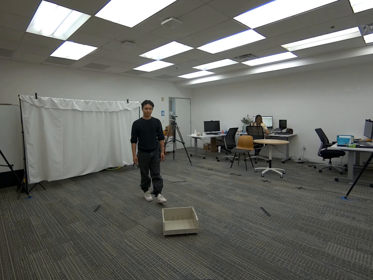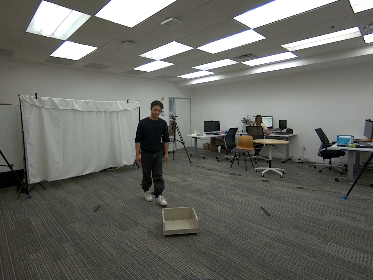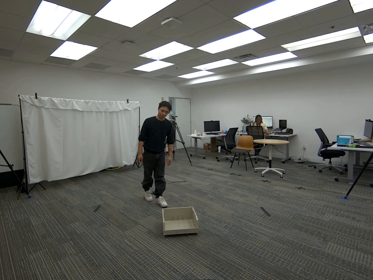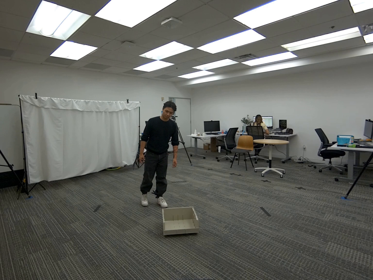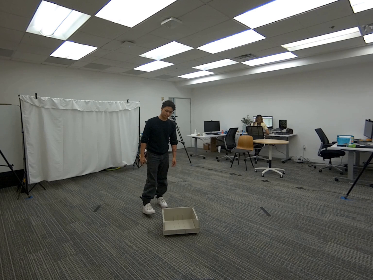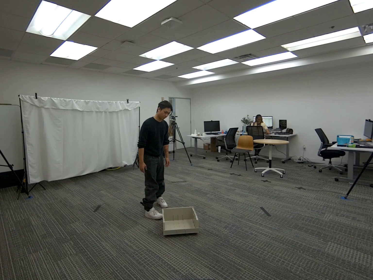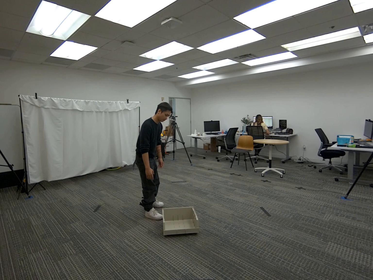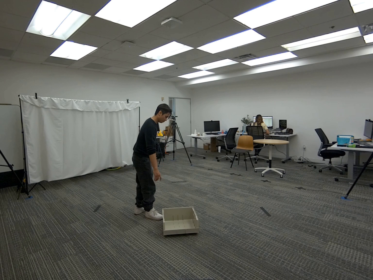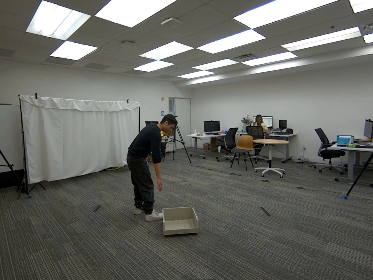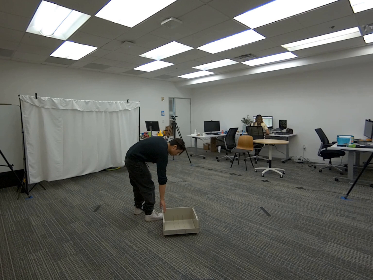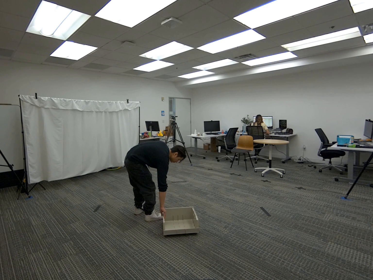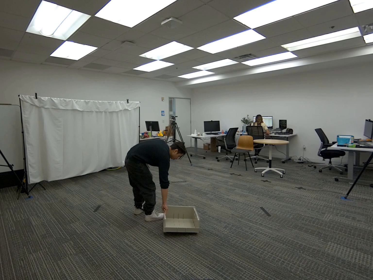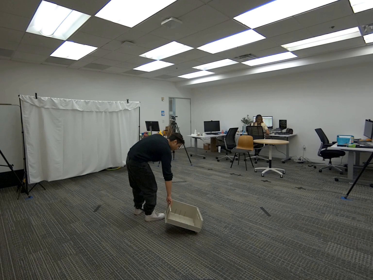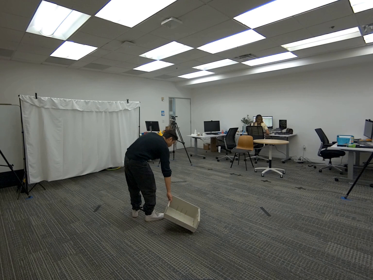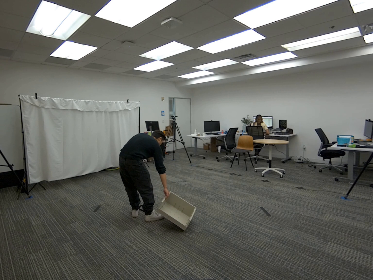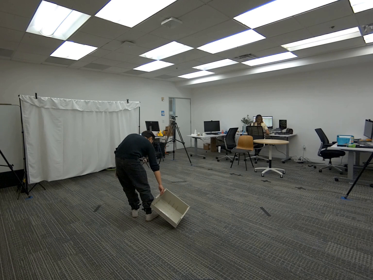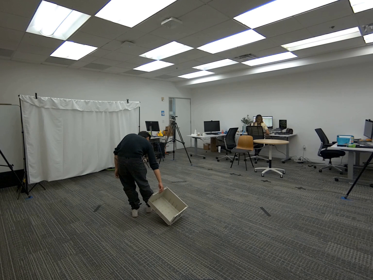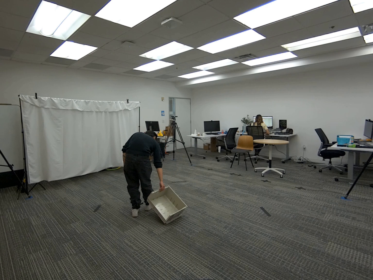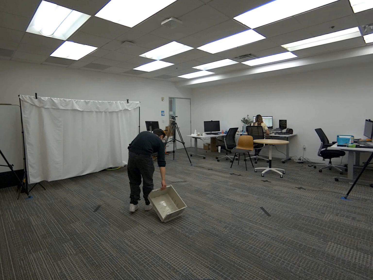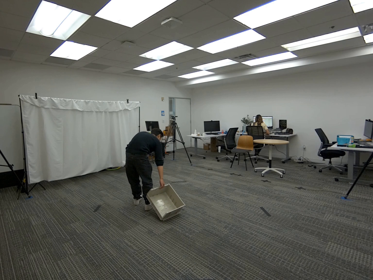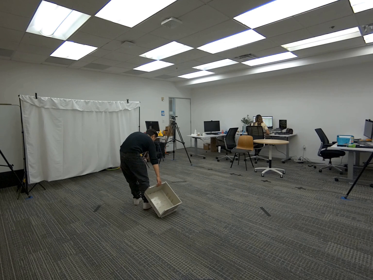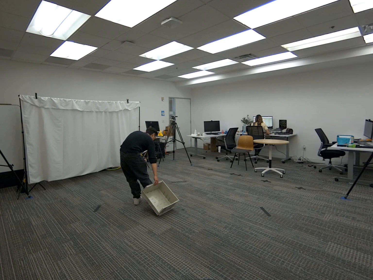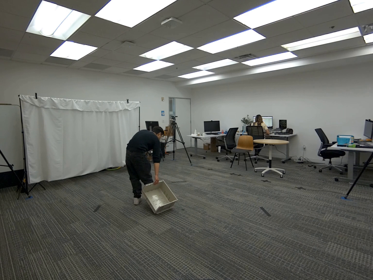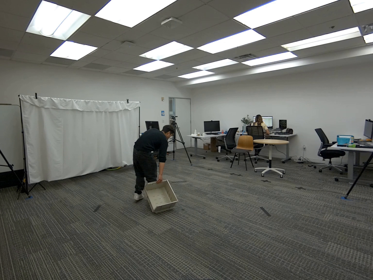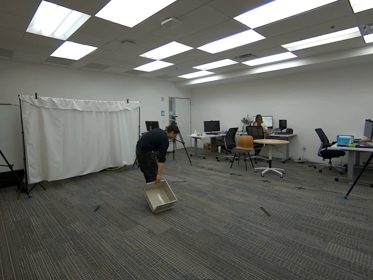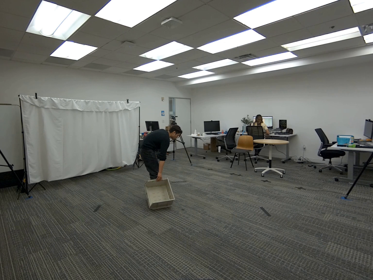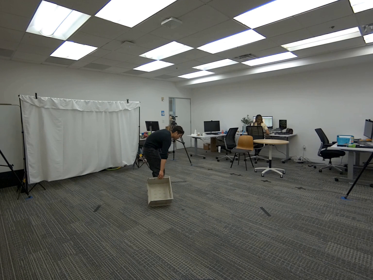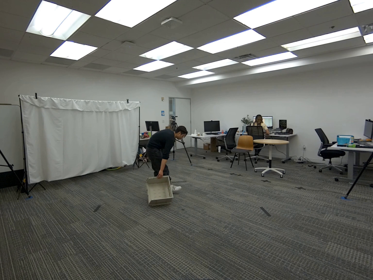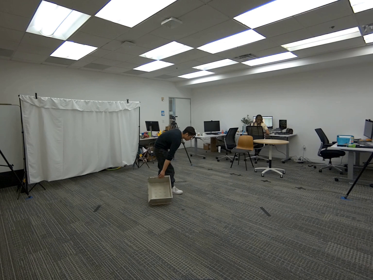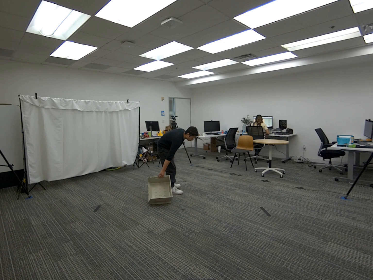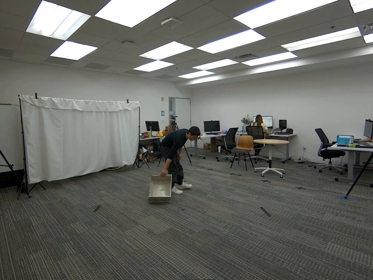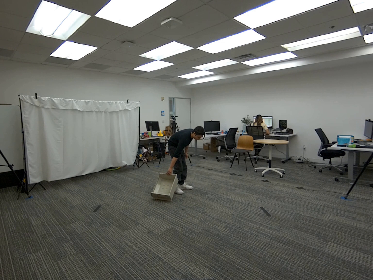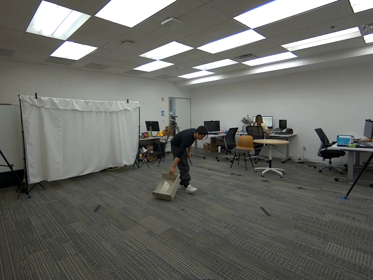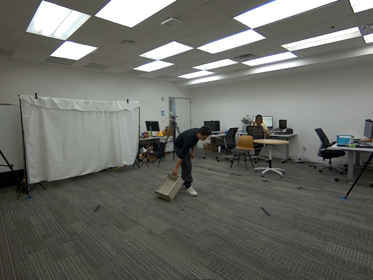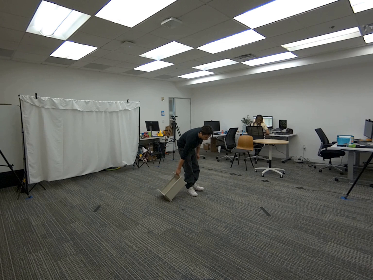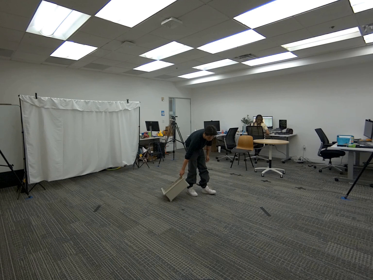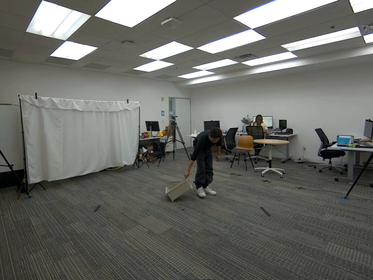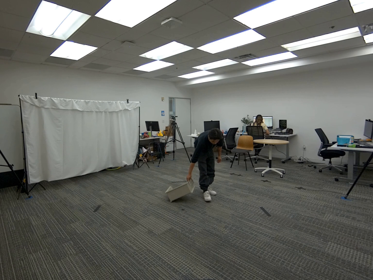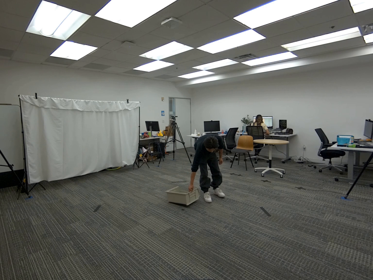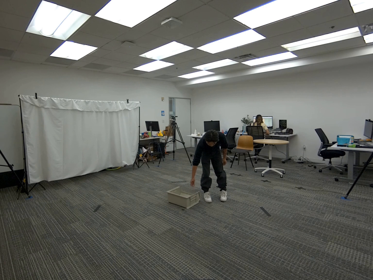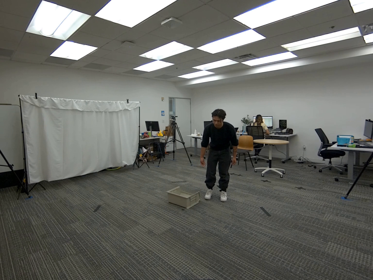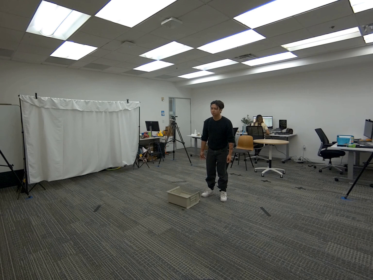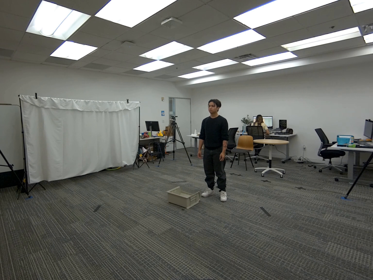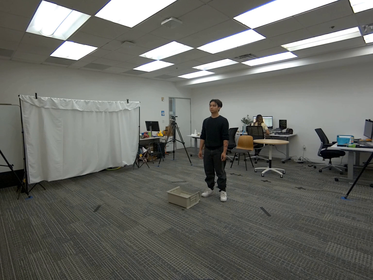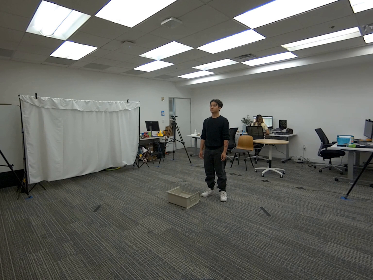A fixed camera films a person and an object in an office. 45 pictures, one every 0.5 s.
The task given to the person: Walk over to the beige bin on the ground and drag the bin within the bounding area.
